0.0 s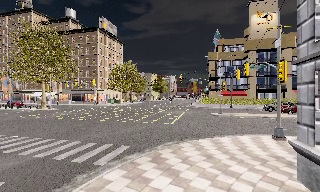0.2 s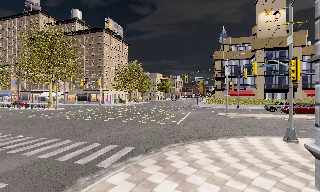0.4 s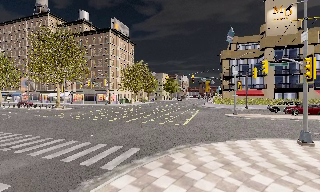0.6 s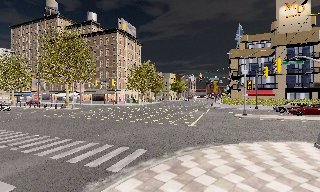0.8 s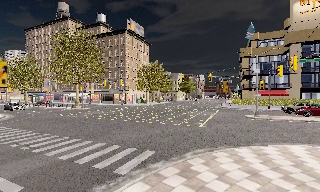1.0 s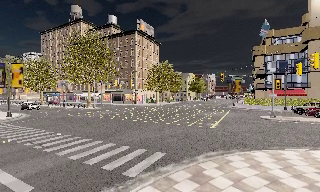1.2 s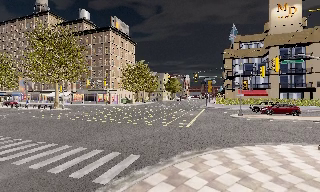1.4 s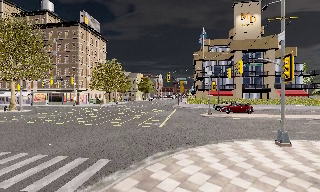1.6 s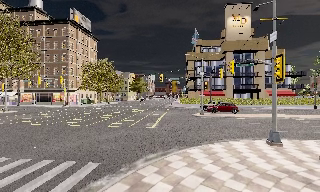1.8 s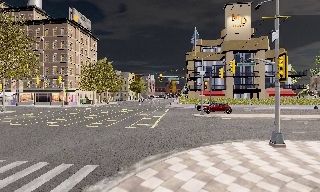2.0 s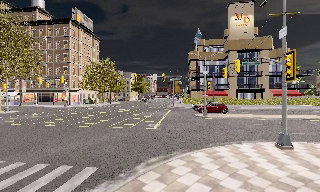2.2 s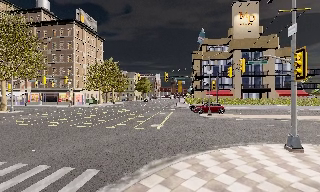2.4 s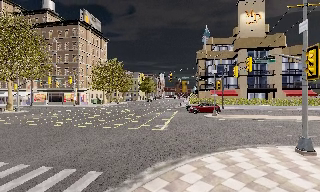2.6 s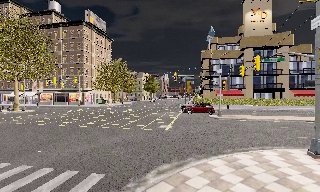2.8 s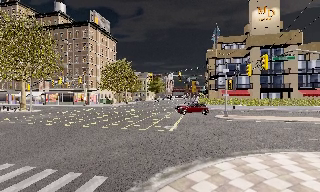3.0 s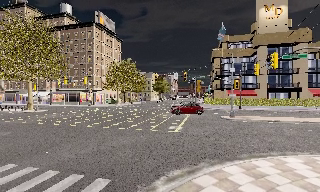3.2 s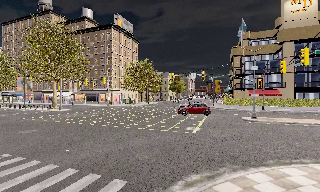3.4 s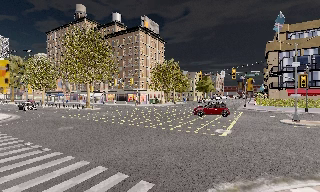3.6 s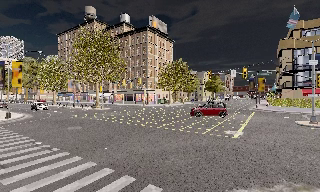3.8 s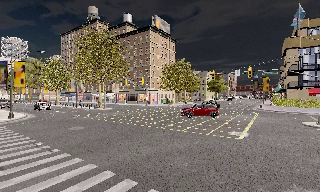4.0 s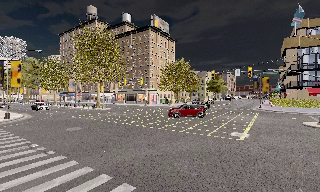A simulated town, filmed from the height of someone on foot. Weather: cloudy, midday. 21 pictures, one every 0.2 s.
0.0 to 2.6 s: The camera travels forward, about 3 m, so what stands in front looms larger.
2.6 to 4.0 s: The scene slides to the right, as the camera pans about 20 degrees to its left. It travels forward, about 1.5 m, so what stands in front looms larger.
The film runs forward here.
